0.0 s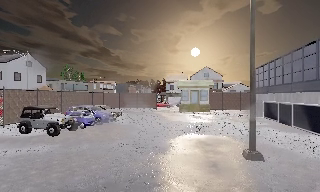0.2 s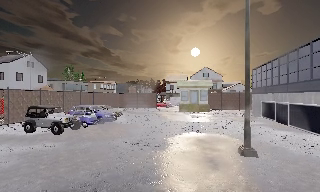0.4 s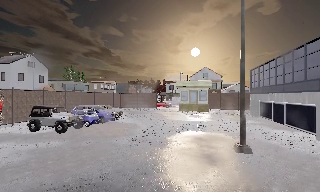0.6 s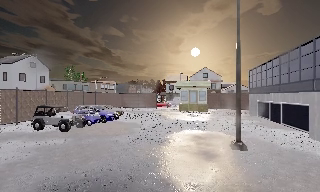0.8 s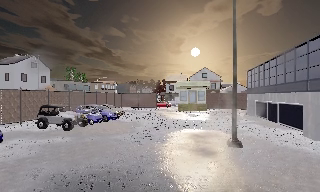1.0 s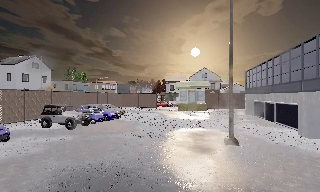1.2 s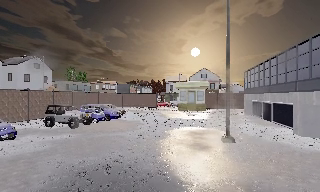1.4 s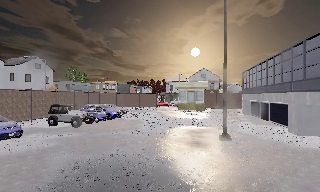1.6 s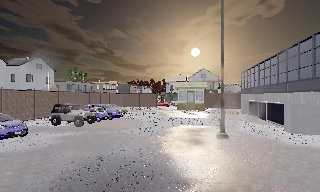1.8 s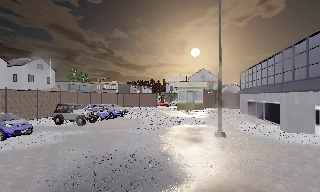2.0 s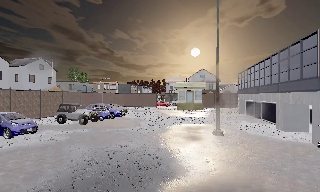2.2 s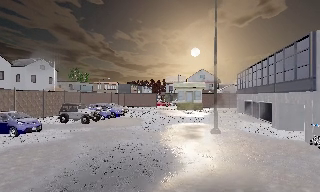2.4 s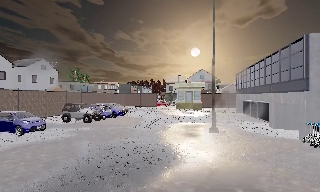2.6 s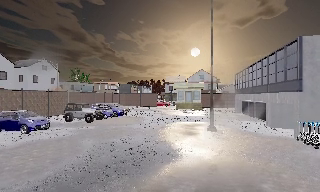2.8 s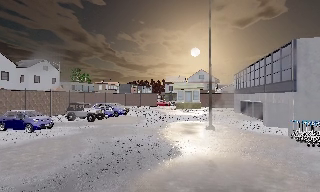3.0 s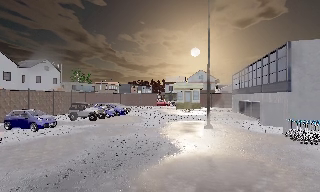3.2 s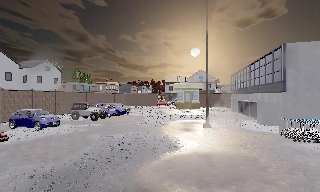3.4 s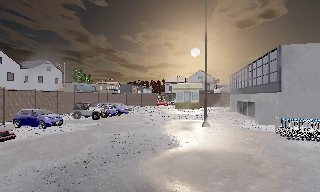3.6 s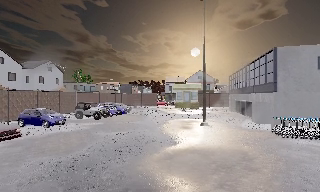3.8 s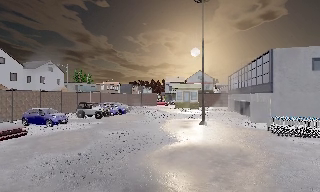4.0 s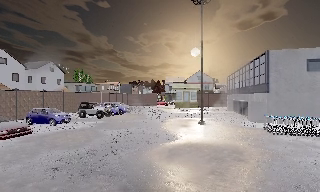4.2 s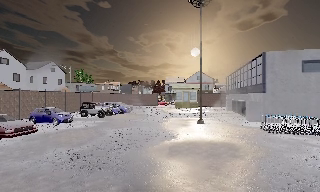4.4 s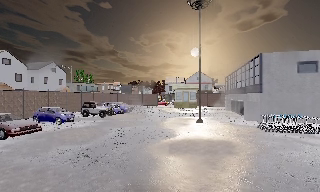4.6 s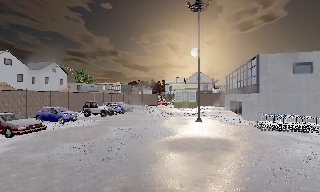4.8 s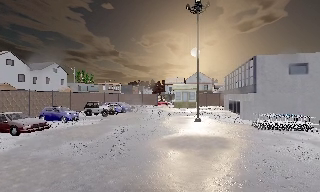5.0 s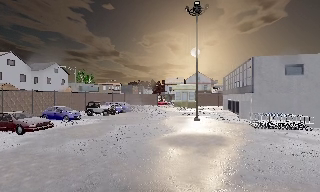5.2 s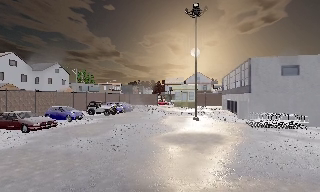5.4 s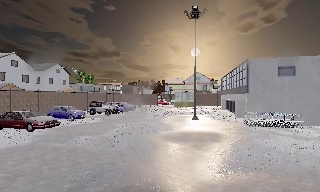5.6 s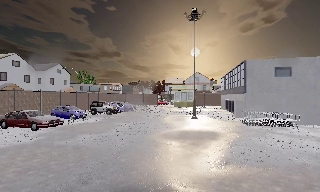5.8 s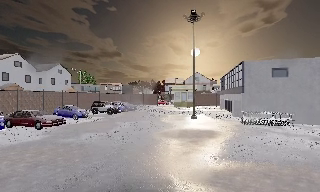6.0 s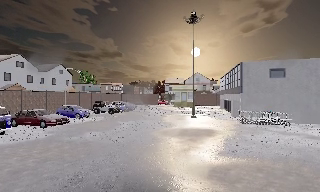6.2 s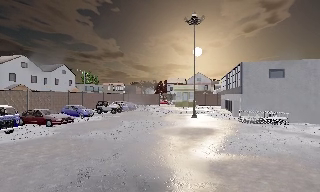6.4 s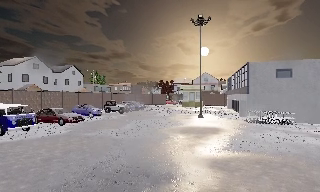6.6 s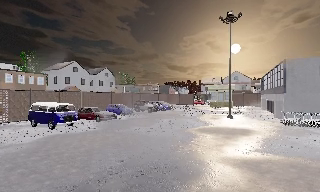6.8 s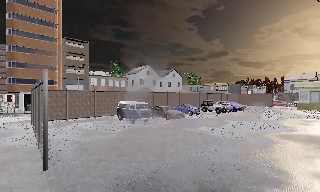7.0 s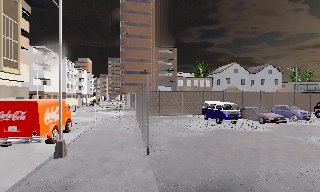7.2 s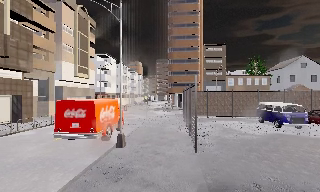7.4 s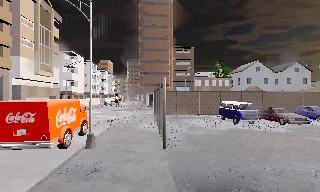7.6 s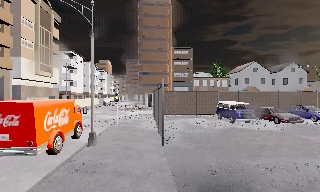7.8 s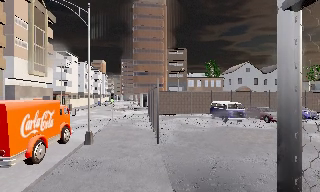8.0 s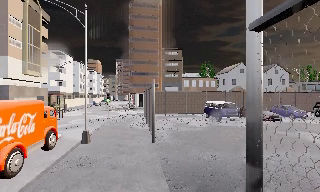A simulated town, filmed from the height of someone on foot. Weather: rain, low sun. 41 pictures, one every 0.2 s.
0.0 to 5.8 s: The camera travels backward, about 11 m, so what stands in front gets smaller.
5.8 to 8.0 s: The camera pans to its left, which is counterclockwise from overhead, by about 70 degrees. It travels backward, about 4 m.
The film runs backward here.
